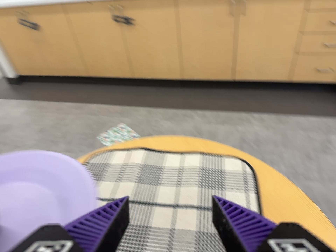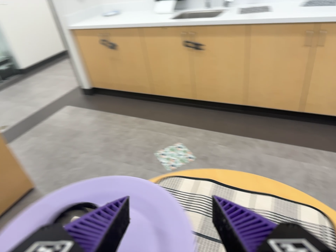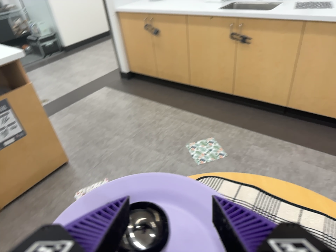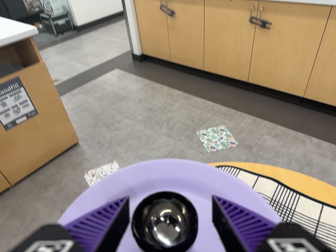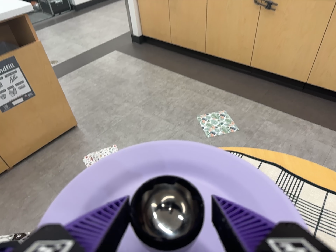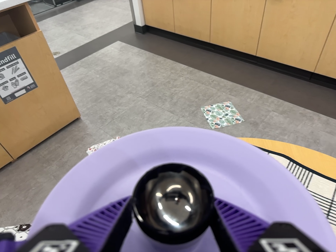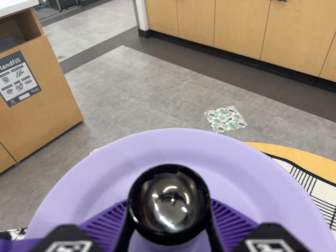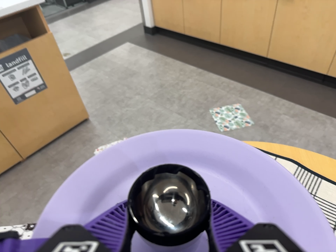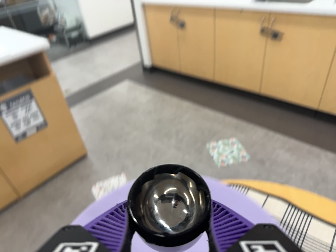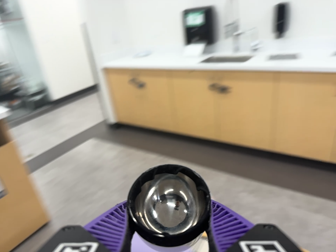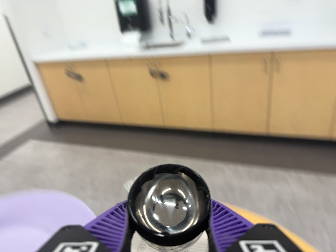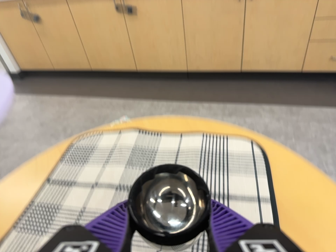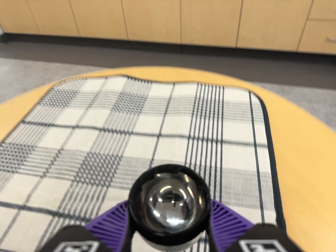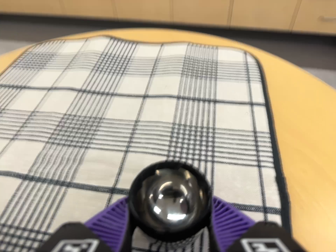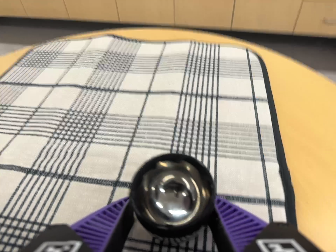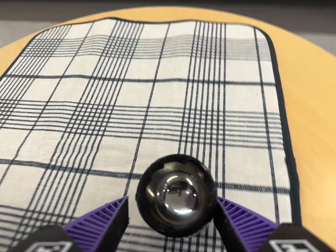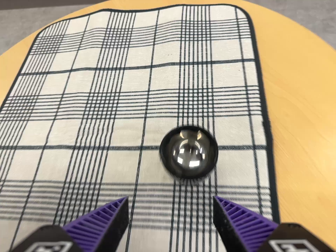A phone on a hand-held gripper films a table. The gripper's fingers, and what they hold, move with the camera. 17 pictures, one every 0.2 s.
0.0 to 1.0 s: The camera swings to its left by about 20 degrees, and the scene slides to the right. It travels to its left and forward, about 18 cm, so close, fixed things drift to the right. It rolls about its line of sight by about 15 degrees, and the scene rotates clockwise.
1.0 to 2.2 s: The camera swings to its right by about 20 degrees, and the scene slides to the left. It travels to its right and toward the bottom of its view, about 22 cm, so close, fixed things drift to the left. It rolls about its line of sight by about 15 degrees, and the scene rotates counterclockwise.
2.2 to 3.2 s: The camera travels toward the bottom of its view, about 10 cm, so close, fixed things drift upward. Its aim tips toward the bottom of its view by about 20 degrees, and the scene shifts upward.
The film runs forward here.
